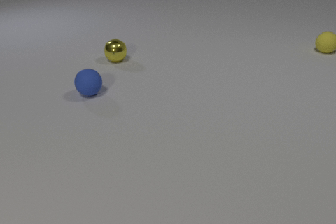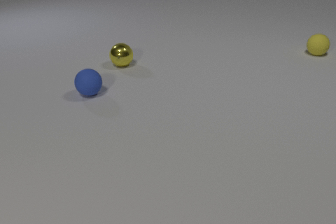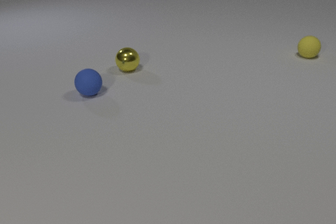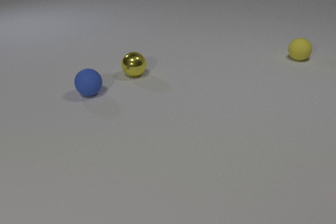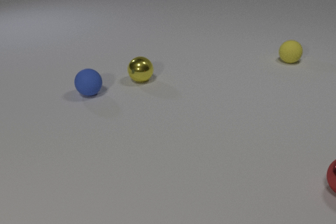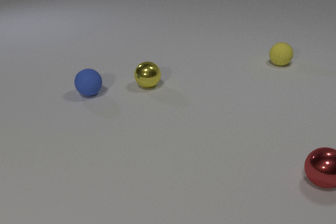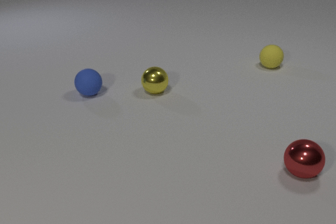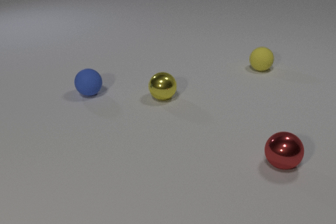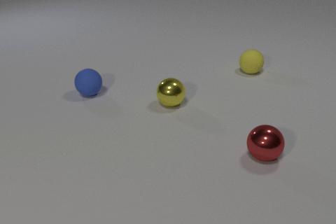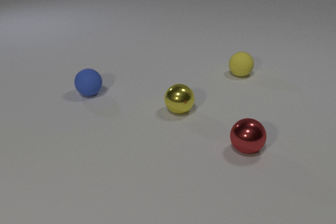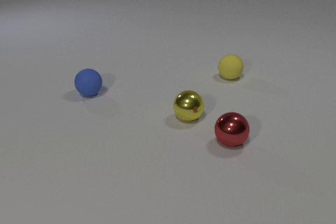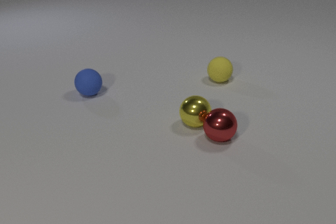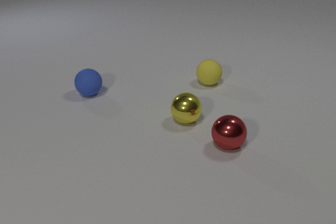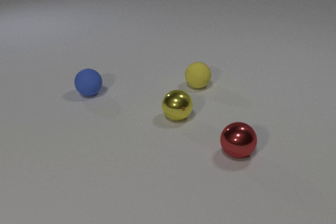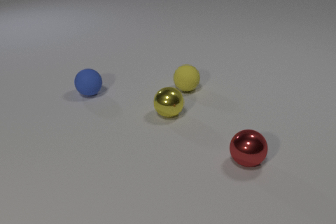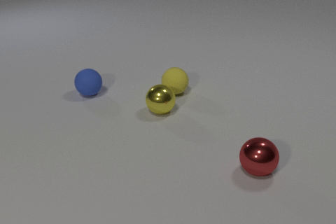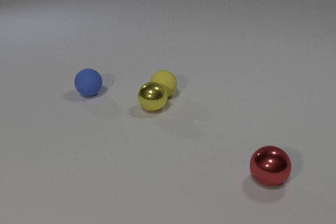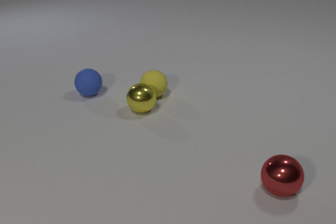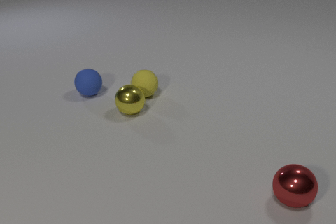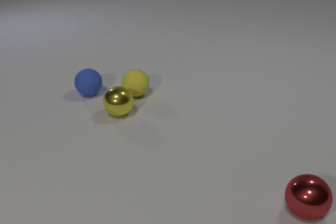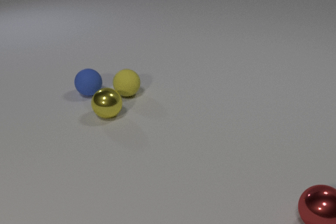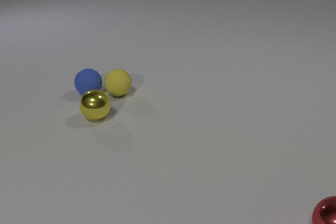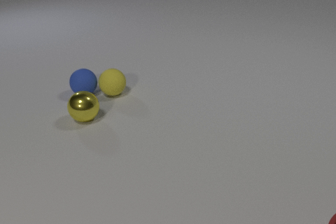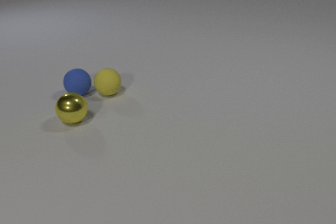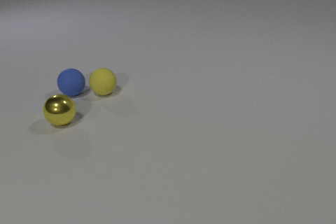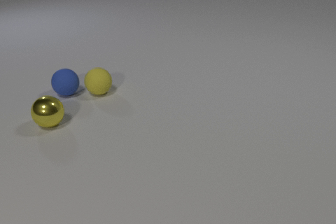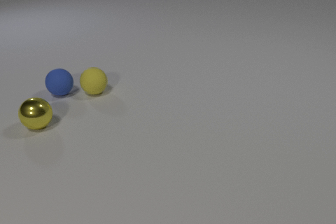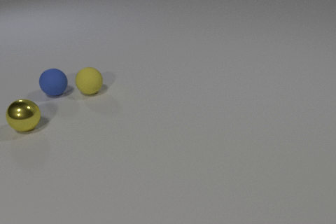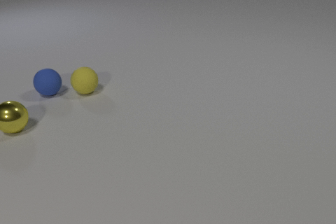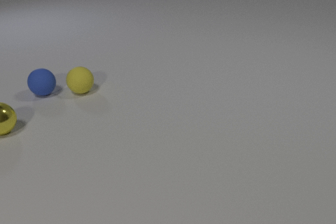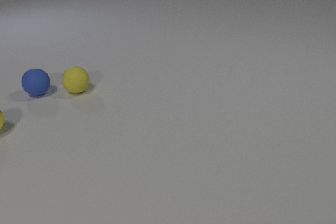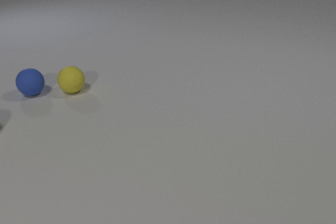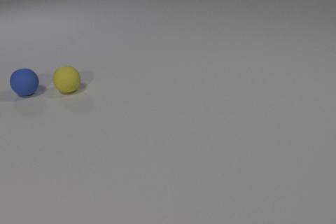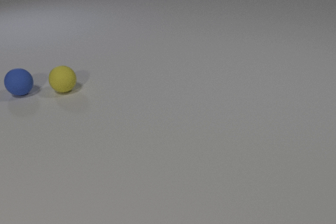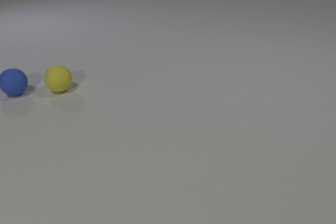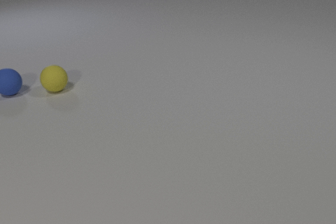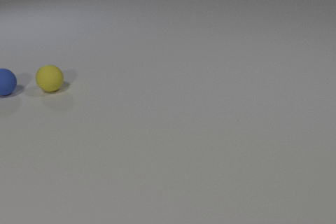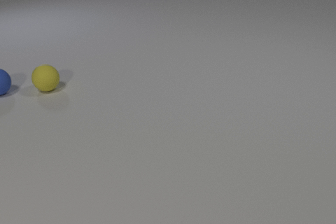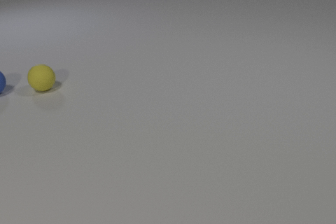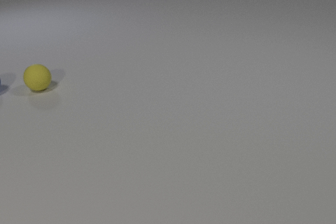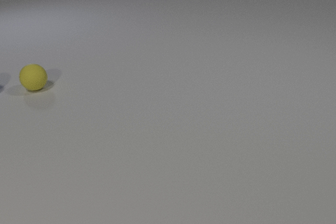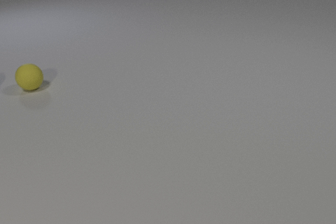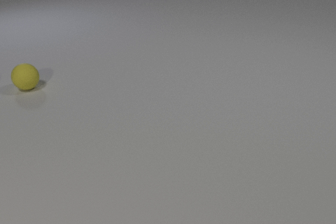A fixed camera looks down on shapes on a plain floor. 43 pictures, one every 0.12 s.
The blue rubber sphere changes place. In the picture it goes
to the left.
The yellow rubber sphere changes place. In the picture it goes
to the left.
0.00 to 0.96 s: The red metal sphere comes in at the right edge, rolls to the left. The yellow metal sphere rolls toward the camera and to the right. The yellow rubber sphere rolls toward the camera and to the left.
0.96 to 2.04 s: The red metal sphere rolls toward the camera. The yellow metal sphere rolls to the left. The yellow rubber sphere rolls to the left and toward the camera. The red metal sphere and the yellow metal sphere collide. The yellow metal sphere and the yellow rubber sphere collide.
2.04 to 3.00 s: The red metal sphere rolls to the right and toward the camera, leaves at the right edge. The yellow metal sphere rolls to the left. The yellow rubber sphere rolls to the left. The blue rubber sphere rolls to the left. The yellow rubber sphere and the blue rubber sphere collide.
3.00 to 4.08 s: The yellow metal sphere rolls to the left, leaves at the left edge. The yellow rubber sphere rolls to the left. The blue rubber sphere rolls to the left.
4.08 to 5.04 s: The yellow rubber sphere rolls to the left and away from the camera. The blue rubber sphere rolls to the left and away from the camera, leaves at the left edge.
What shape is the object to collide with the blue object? sphere.
What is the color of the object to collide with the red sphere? yellow.
What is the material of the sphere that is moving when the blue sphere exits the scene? rubber.
